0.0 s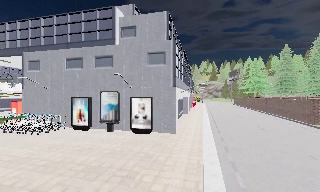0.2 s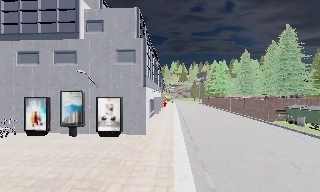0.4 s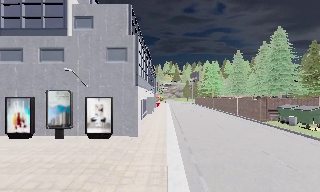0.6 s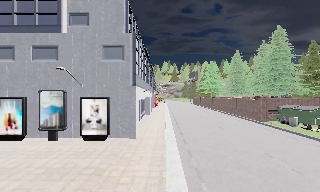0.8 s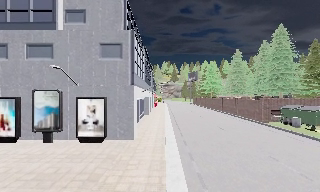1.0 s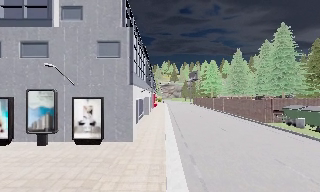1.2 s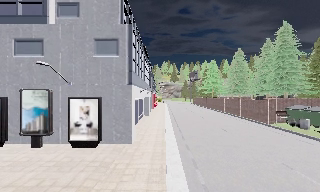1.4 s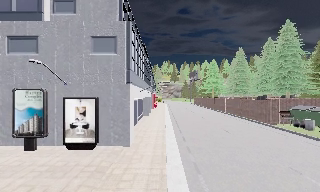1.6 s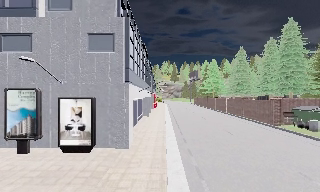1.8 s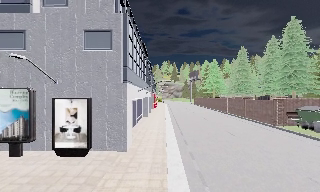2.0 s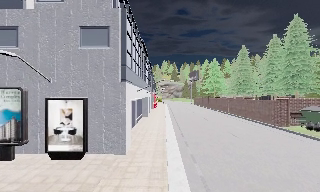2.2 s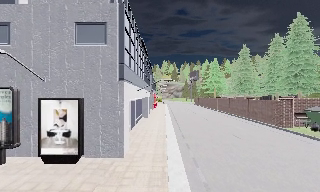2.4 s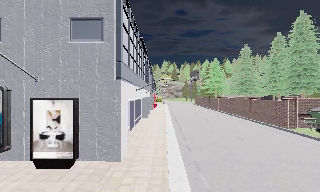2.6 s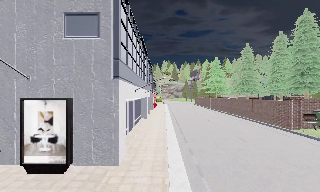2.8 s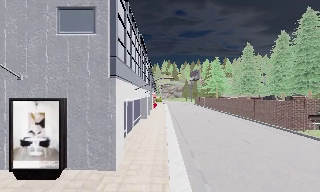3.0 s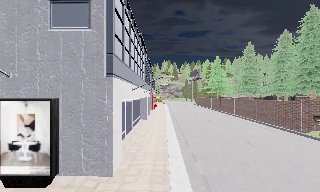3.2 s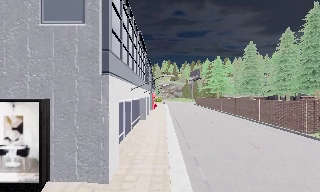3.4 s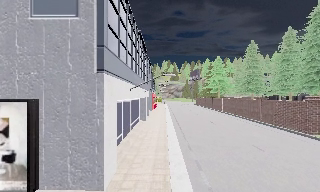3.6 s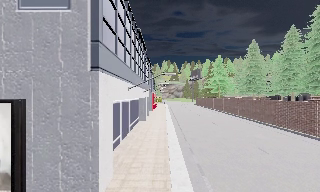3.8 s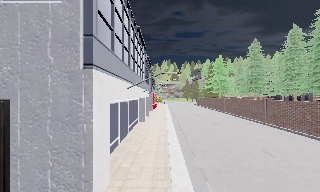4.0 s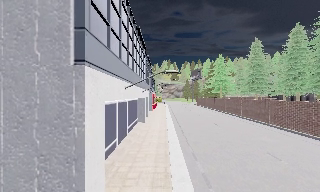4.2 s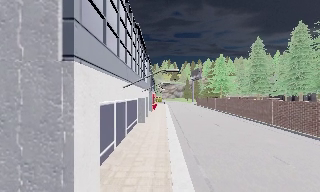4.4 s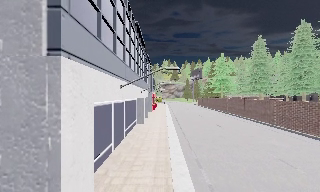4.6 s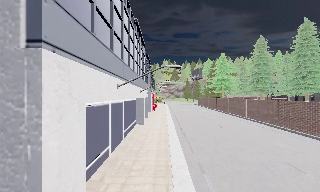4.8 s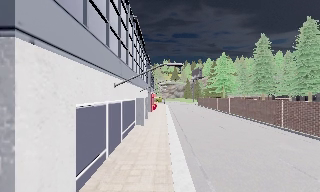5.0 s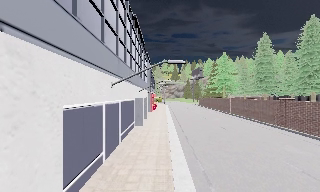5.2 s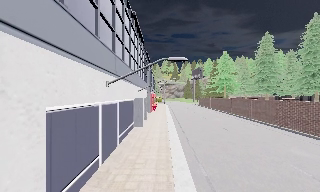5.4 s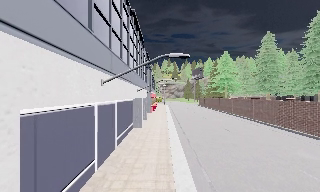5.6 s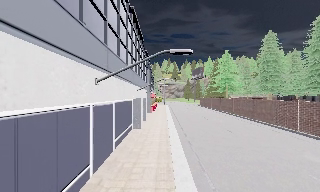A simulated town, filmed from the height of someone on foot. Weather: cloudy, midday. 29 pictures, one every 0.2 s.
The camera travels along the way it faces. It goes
forward.
0.0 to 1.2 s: The camera pans to its right, which is clockwise from overhead, by about 15 degrees. It travels forward, about 2 m, so what stands in front looms larger.
1.2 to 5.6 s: The camera travels forward, about 8 m, so what stands in front looms larger.
The film runs forward here.
